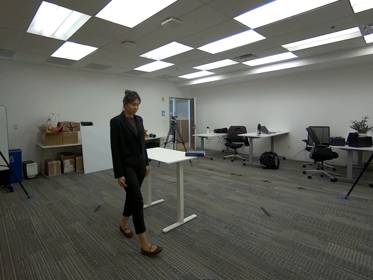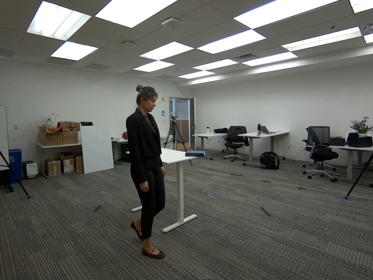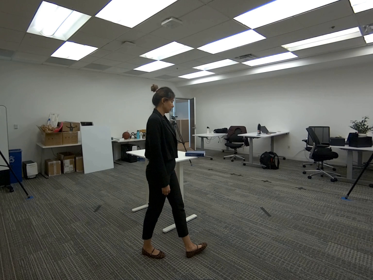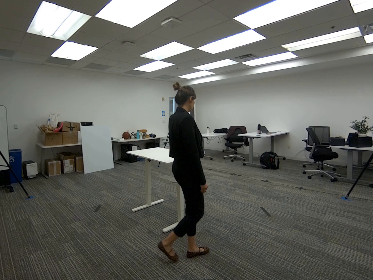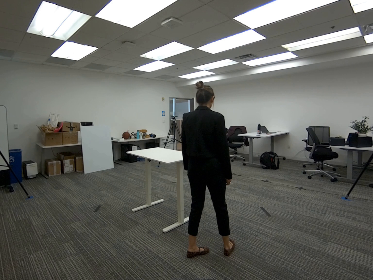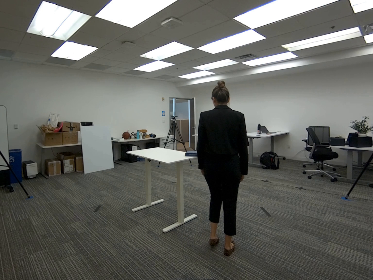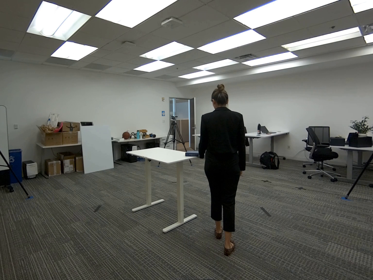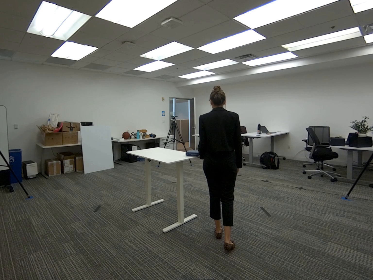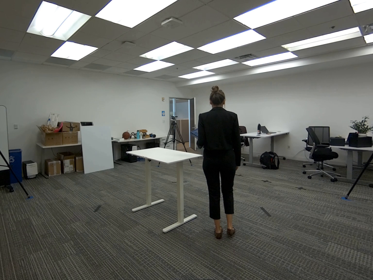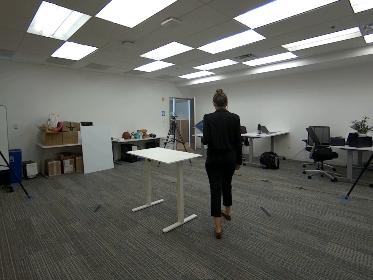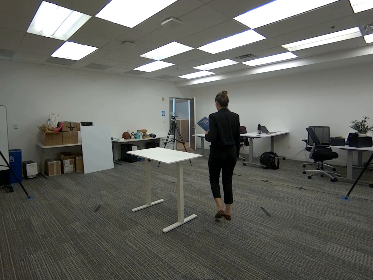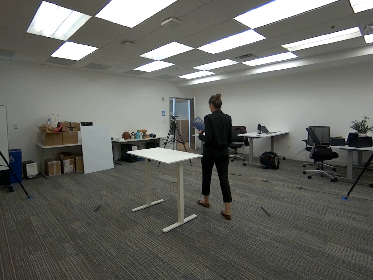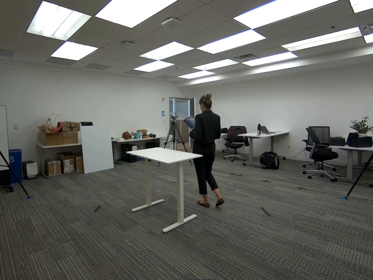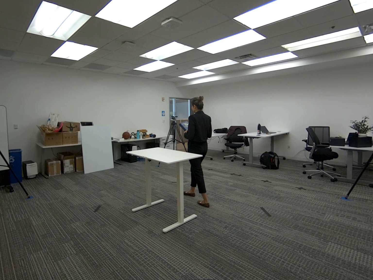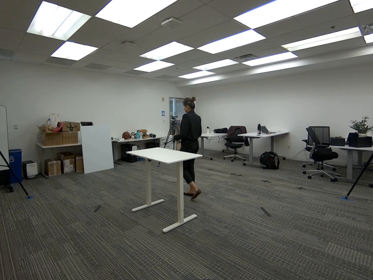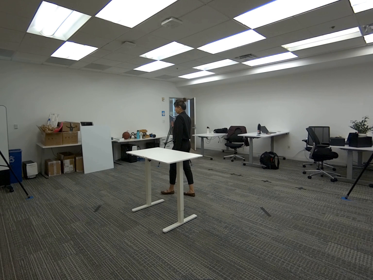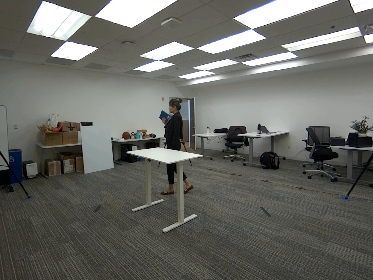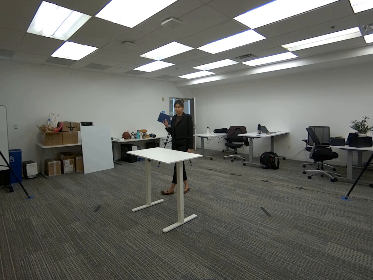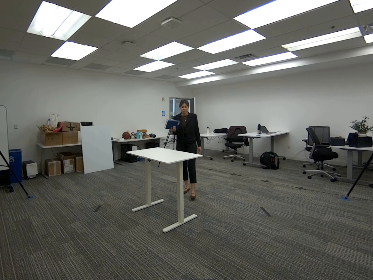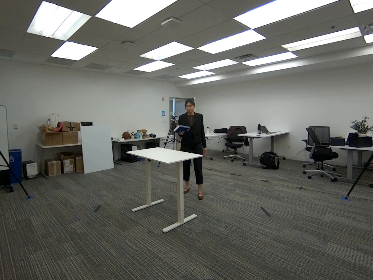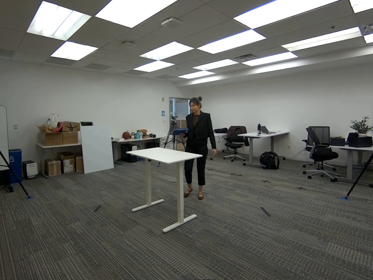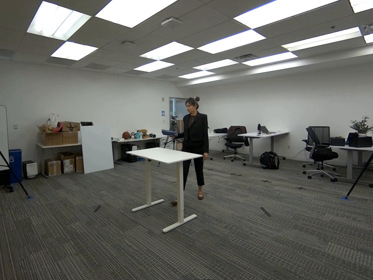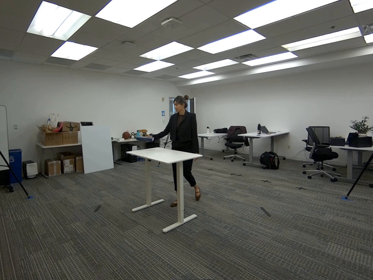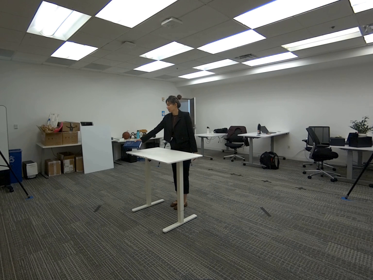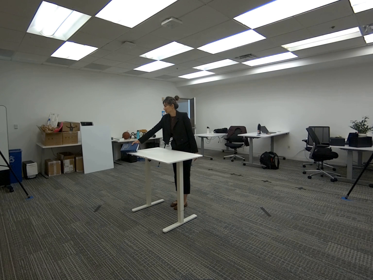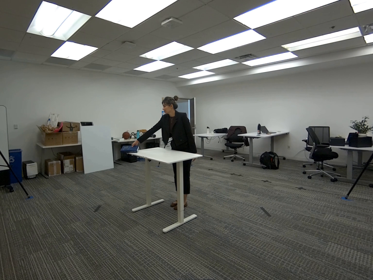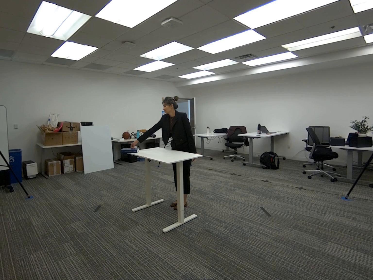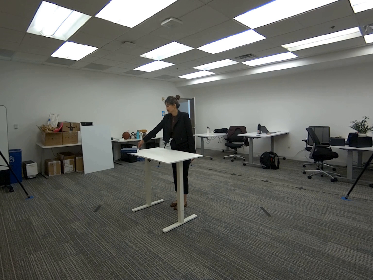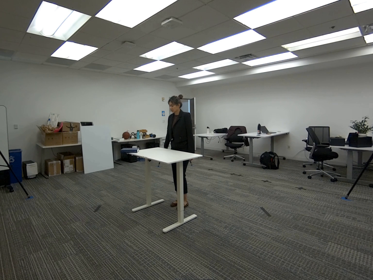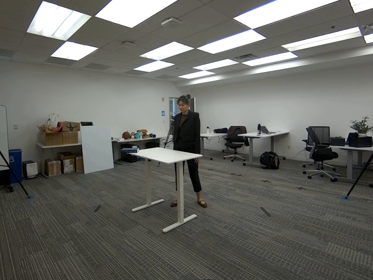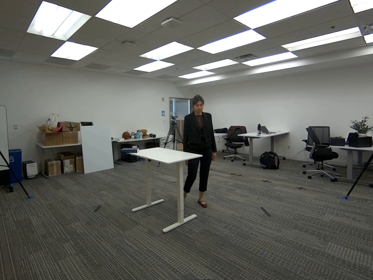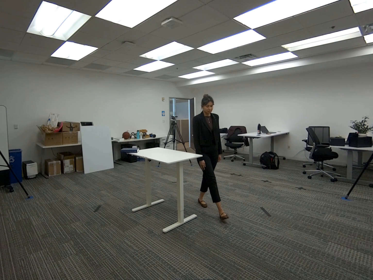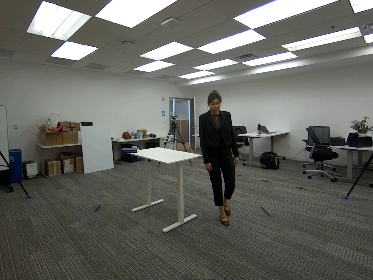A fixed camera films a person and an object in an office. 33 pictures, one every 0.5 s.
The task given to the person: Pick up the dark blue book with your left hand from the white desk and hand the book over to your right hand and place the book back down on the white desk.
